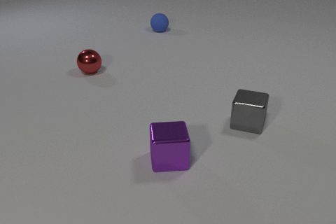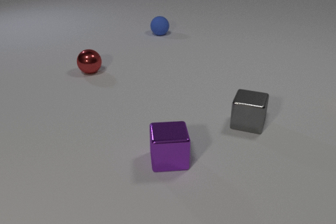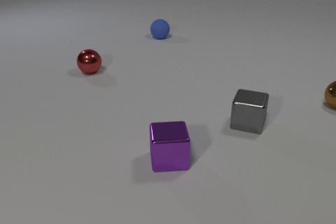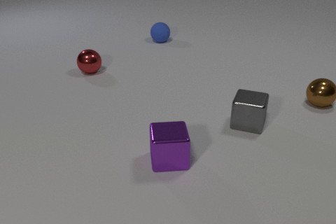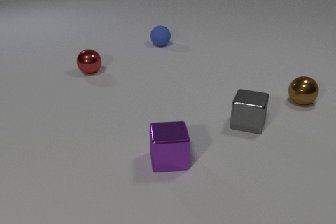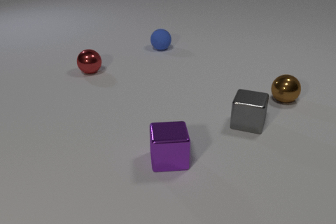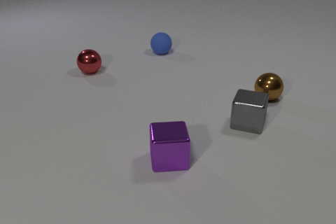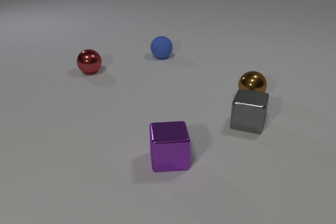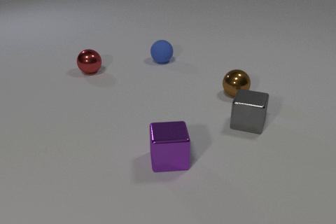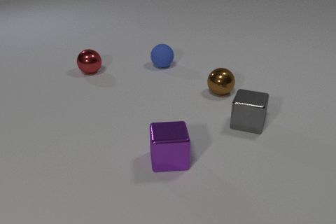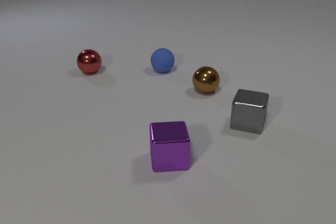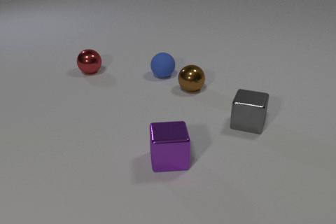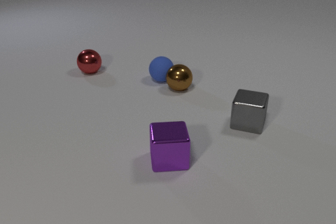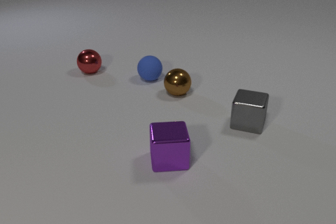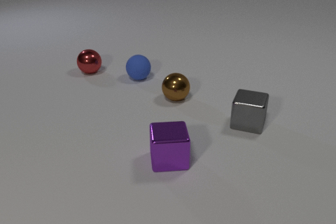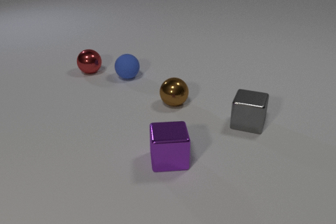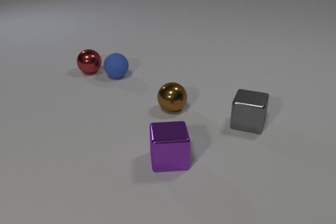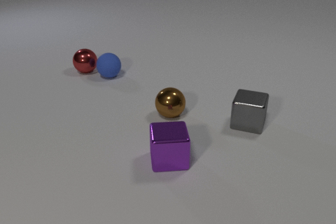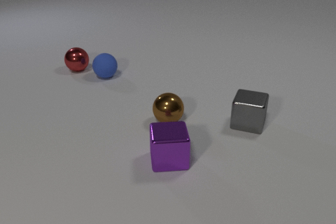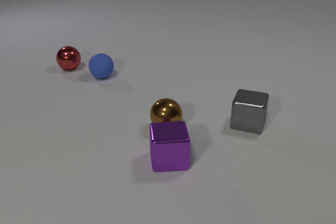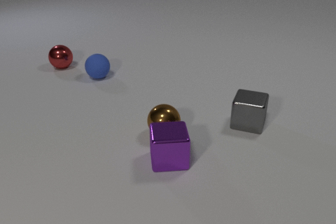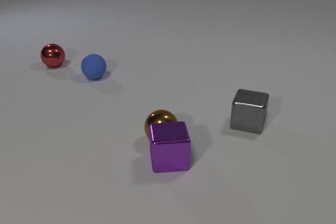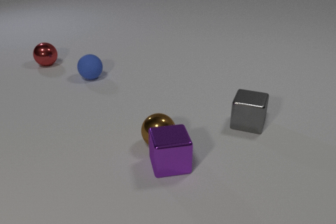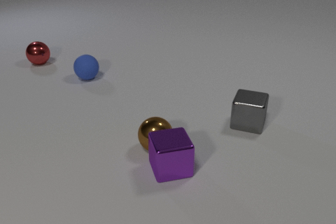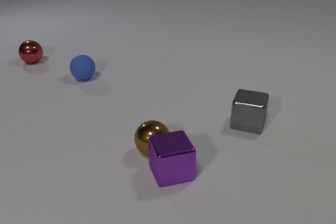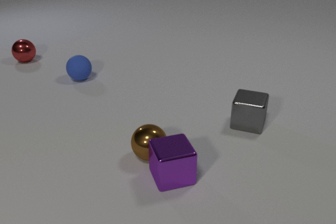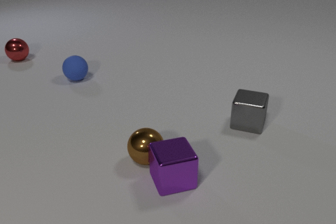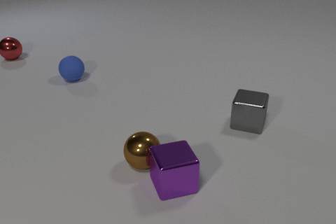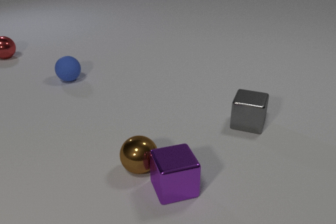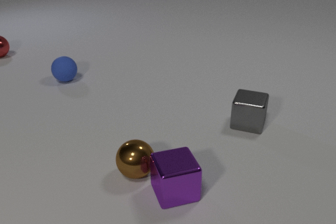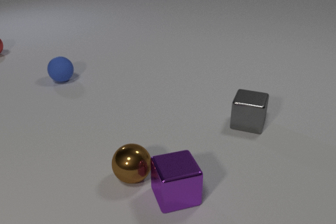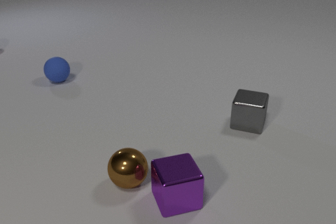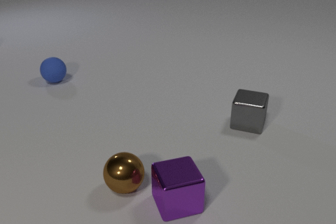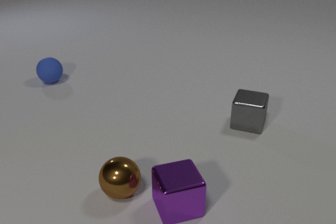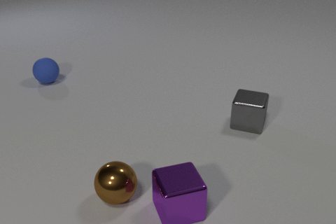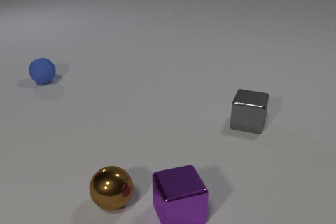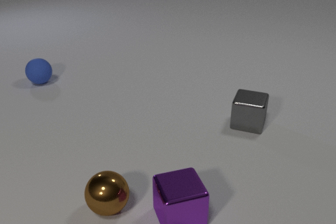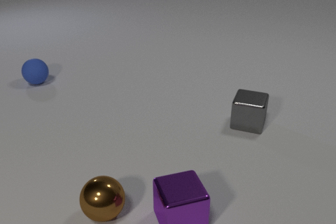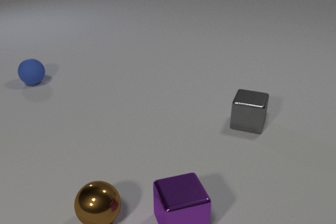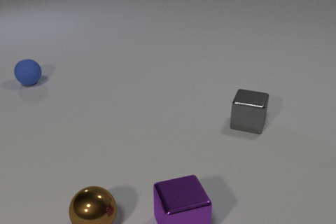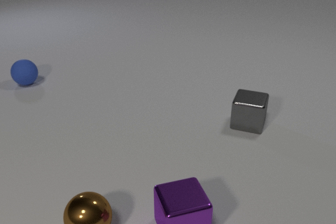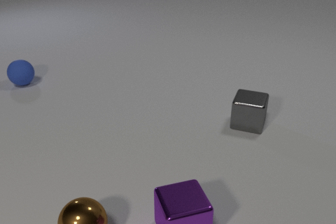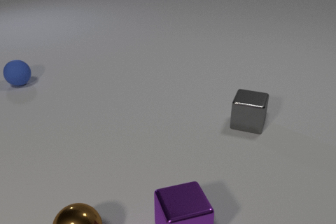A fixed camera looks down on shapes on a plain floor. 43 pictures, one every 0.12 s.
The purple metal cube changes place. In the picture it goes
toward the camera.
0.00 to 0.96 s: The blue rubber sphere rolls toward the camera. The brown metal sphere comes in at the right edge, rolls to the left.
0.96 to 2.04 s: The blue rubber sphere rolls to the left and toward the camera. The brown metal sphere rolls to the left and toward the camera. The blue rubber sphere and the brown metal sphere collide. The blue rubber sphere and the red metal sphere collide.
2.04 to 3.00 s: The blue rubber sphere rolls to the left. The brown metal sphere rolls toward the camera. The red metal sphere rolls to the left and away from the camera. The purple metal cube slides toward the camera. The brown metal sphere and the purple metal cube collide.
3.00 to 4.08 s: The blue rubber sphere rolls to the left. The brown metal sphere rolls toward the camera and to the left. The red metal sphere rolls to the left and away from the camera, leaves at the left edge. The purple metal cube slides toward the camera.
4.08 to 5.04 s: The blue rubber sphere rolls to the left. The brown metal sphere rolls toward the camera and to the left. The purple metal cube slides toward the camera.
How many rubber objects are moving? 1.
What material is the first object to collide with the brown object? rubber.
How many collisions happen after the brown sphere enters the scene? 3.
